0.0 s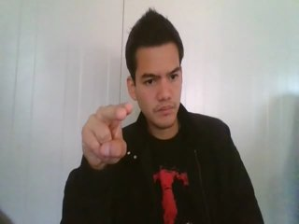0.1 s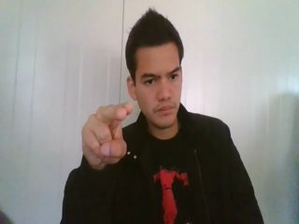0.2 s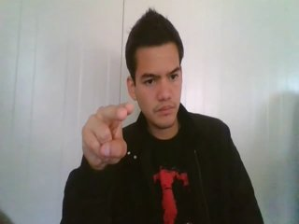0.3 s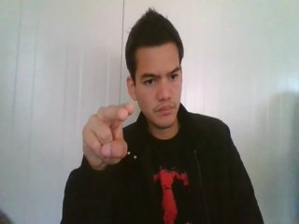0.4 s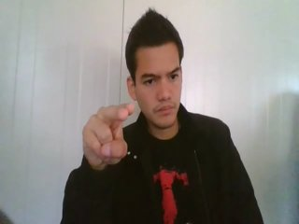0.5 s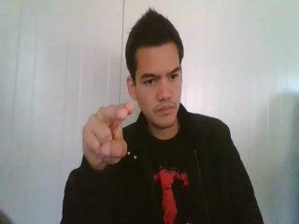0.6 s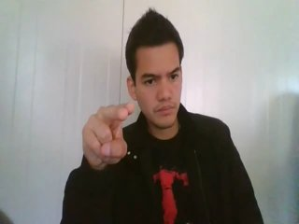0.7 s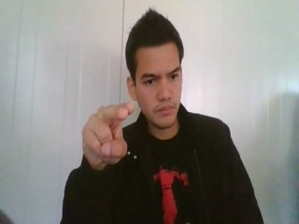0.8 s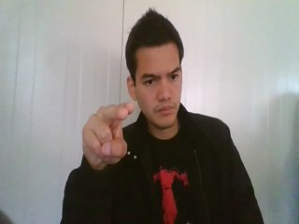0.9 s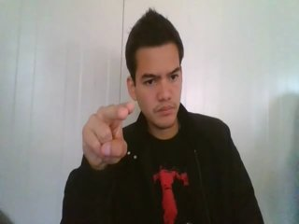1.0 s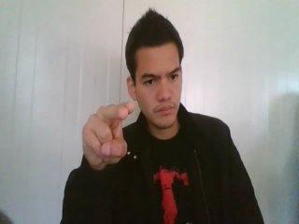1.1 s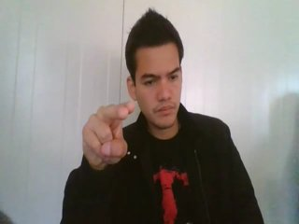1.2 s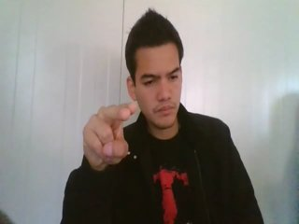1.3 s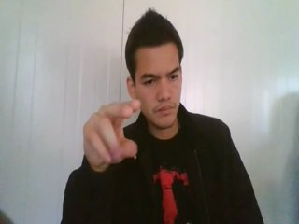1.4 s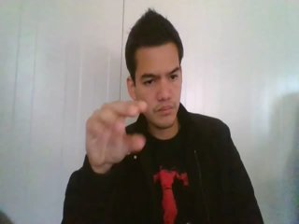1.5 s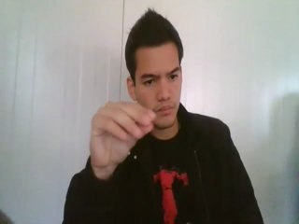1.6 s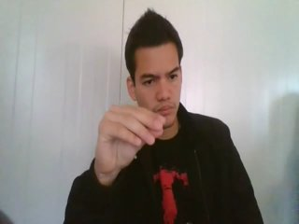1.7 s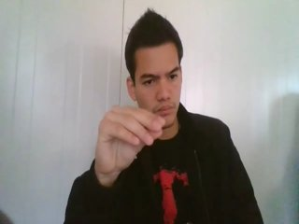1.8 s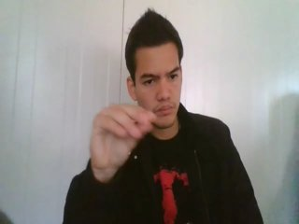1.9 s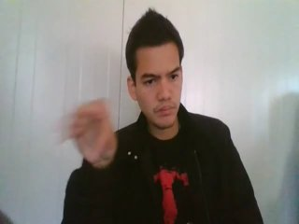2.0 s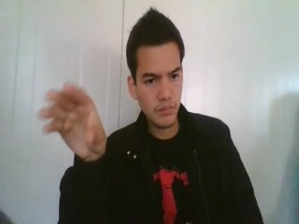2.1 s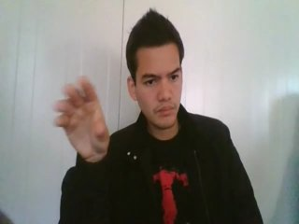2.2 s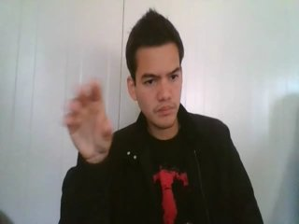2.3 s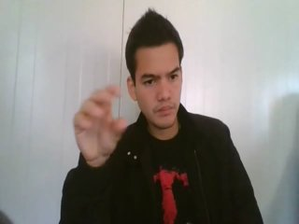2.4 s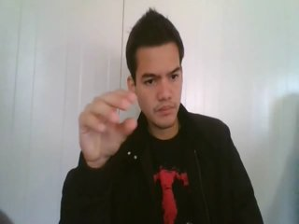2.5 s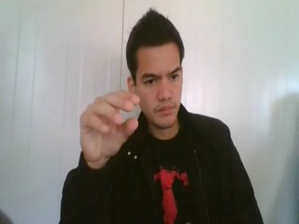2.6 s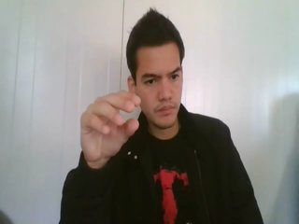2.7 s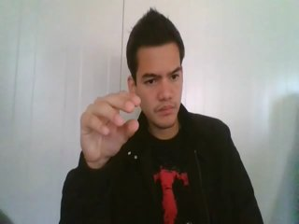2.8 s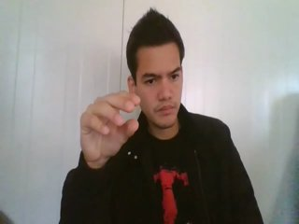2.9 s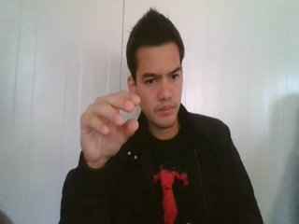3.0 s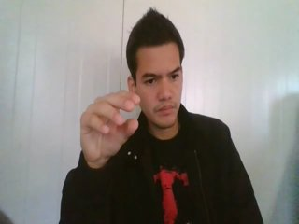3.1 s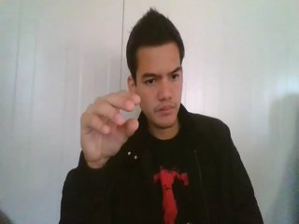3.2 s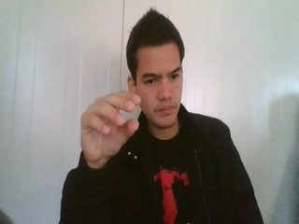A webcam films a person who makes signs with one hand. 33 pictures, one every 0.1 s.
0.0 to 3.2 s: On the screen the hand sweeps to the left. The name of the sign: Throw right.
